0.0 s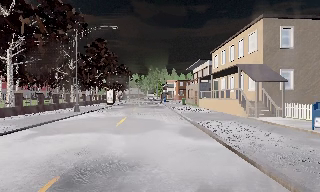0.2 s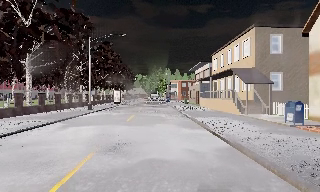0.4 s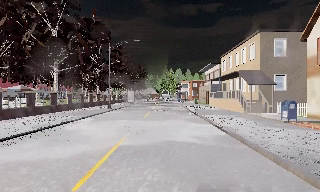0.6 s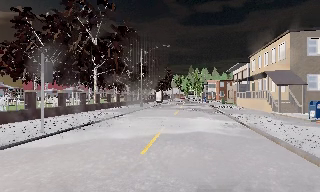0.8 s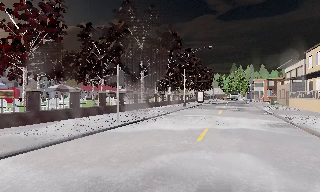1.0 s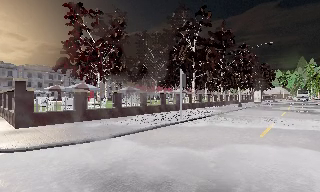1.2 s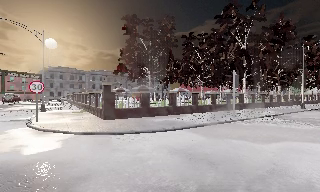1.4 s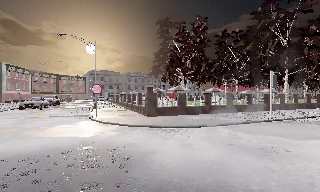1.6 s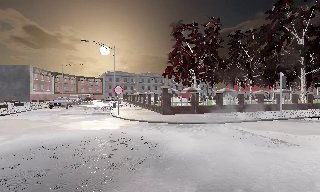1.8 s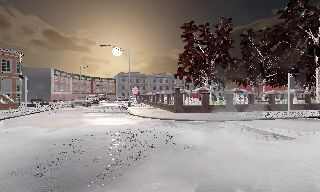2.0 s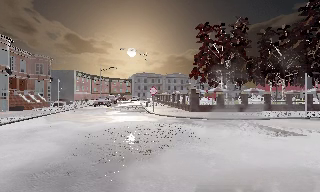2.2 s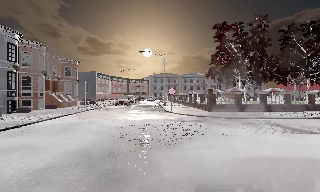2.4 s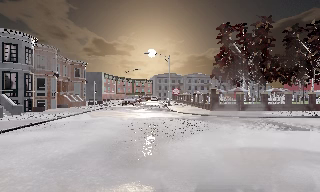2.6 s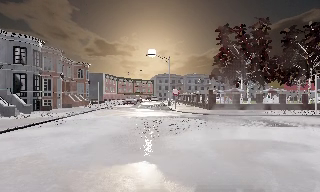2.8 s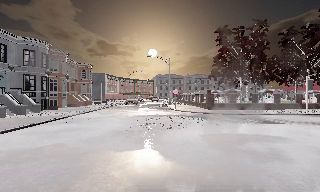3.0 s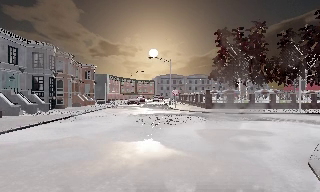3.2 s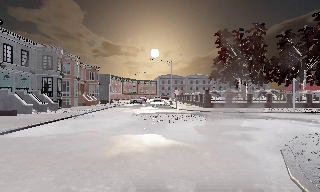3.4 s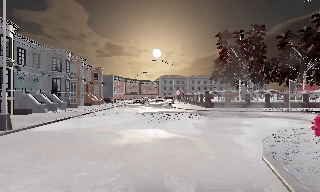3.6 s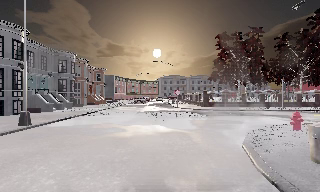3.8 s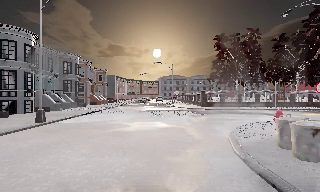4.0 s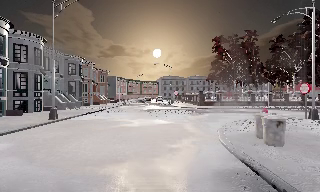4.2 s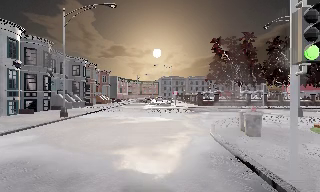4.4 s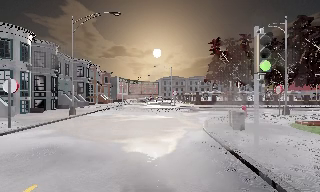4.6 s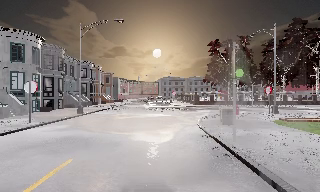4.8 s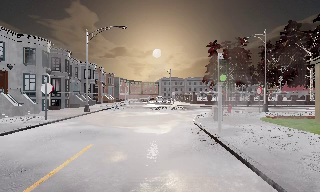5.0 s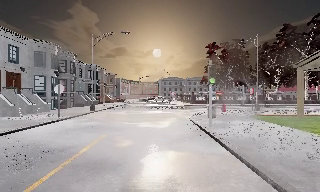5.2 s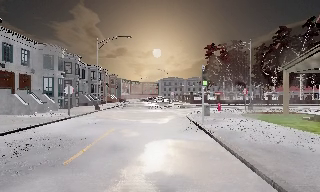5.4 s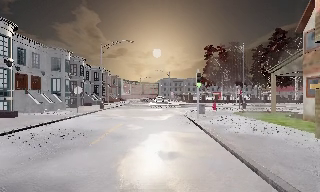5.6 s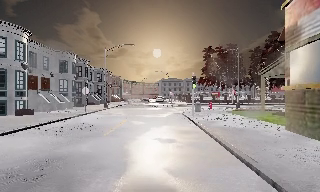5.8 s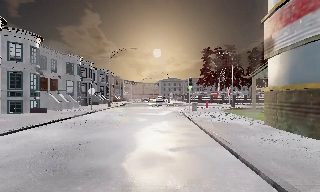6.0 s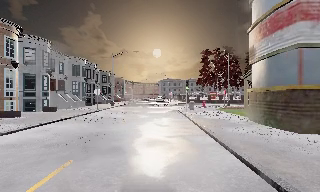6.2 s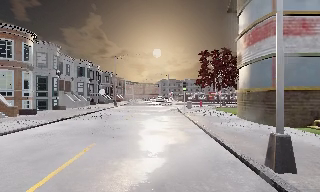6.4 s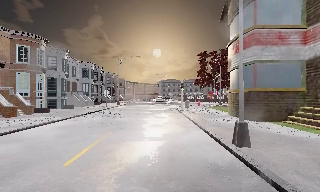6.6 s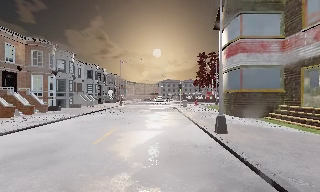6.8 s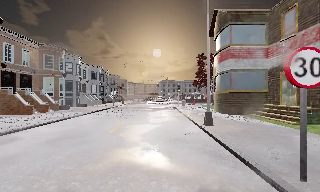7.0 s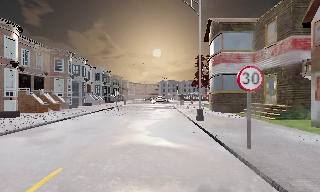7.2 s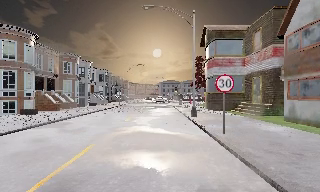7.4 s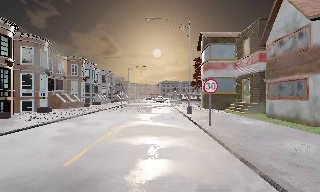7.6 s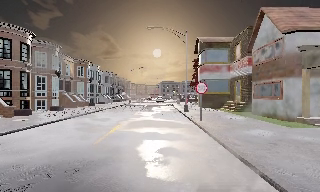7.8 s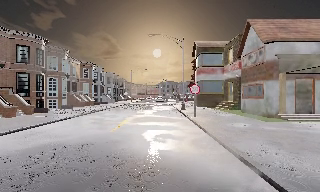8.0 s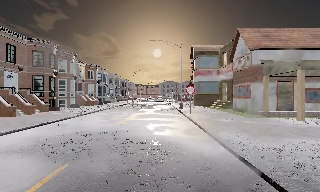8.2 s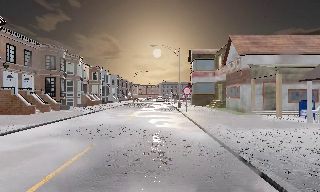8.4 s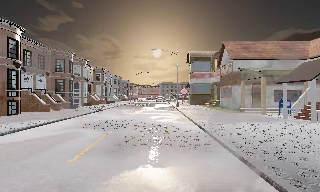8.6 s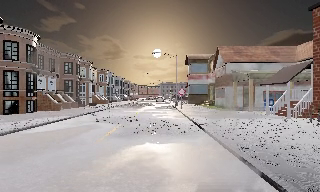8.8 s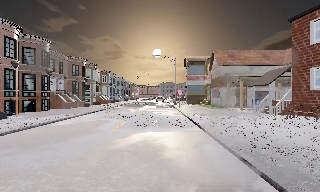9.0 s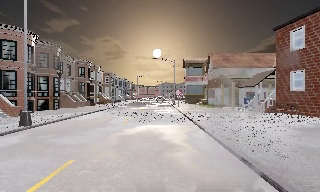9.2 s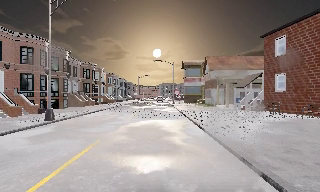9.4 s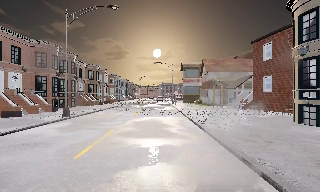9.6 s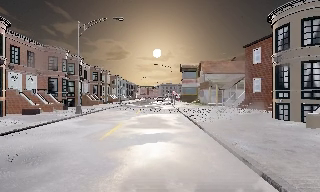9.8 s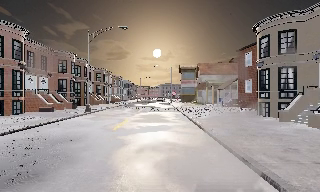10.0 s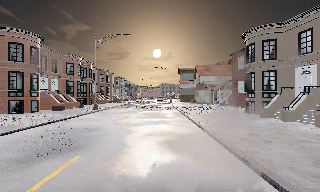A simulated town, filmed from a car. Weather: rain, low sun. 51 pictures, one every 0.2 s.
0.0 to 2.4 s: The camera swings to its left by about 90 degrees, and the scene slides to the right. It travels backward, about 15 m. It loses speed.
2.4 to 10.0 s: The camera travels backward, about 55 m, so what stands in front gets smaller. It gains speed.
The film runs backward here.
